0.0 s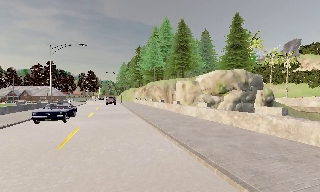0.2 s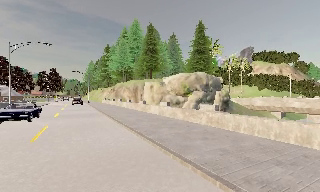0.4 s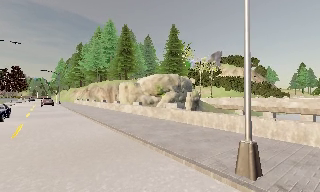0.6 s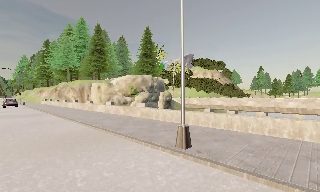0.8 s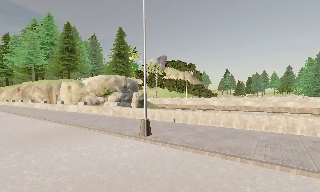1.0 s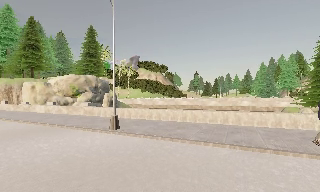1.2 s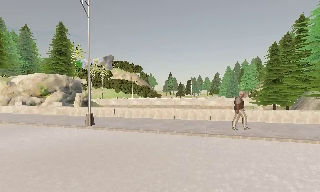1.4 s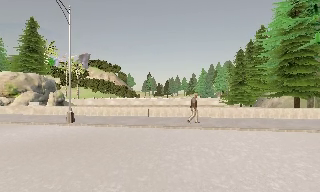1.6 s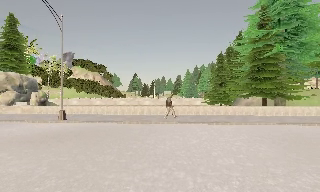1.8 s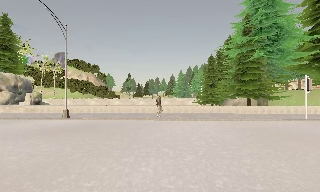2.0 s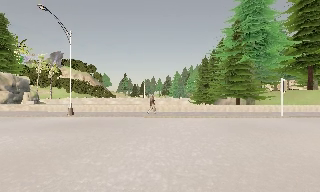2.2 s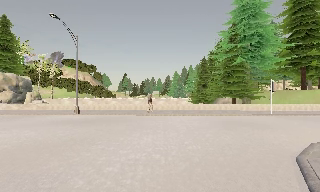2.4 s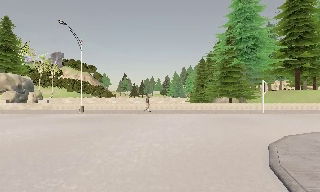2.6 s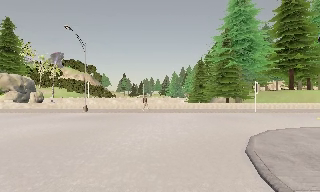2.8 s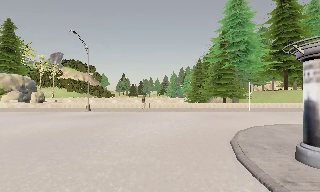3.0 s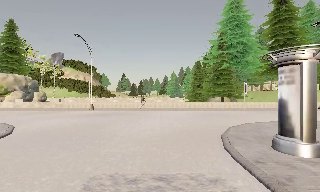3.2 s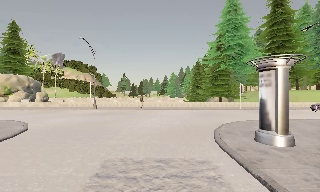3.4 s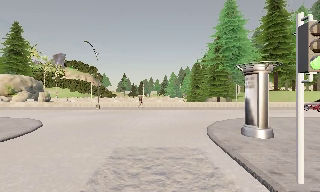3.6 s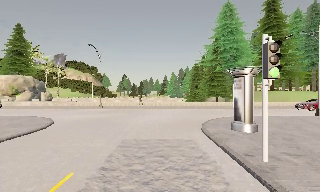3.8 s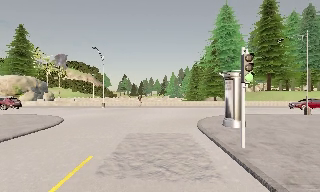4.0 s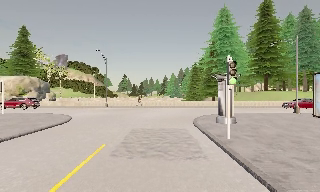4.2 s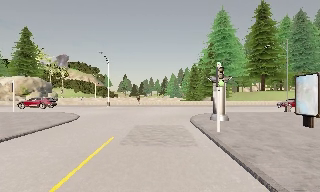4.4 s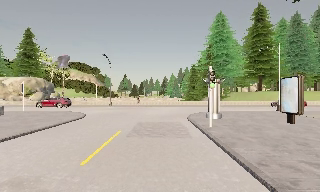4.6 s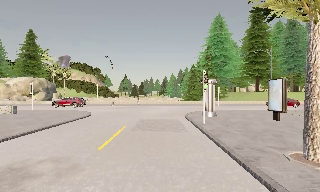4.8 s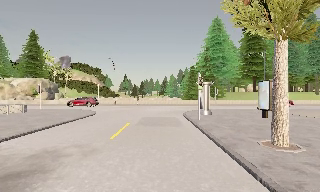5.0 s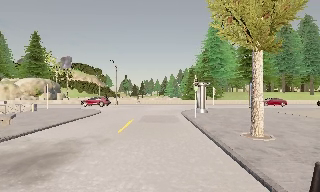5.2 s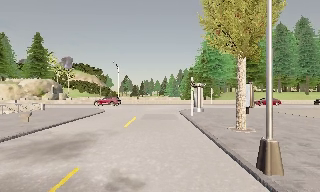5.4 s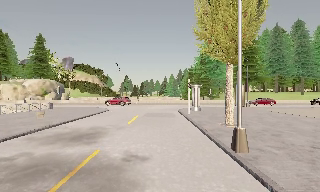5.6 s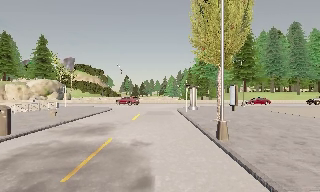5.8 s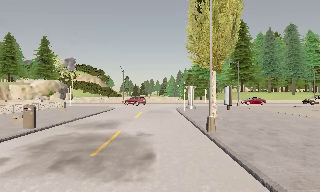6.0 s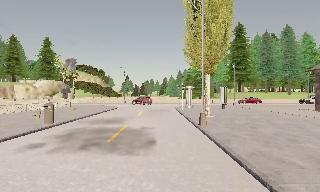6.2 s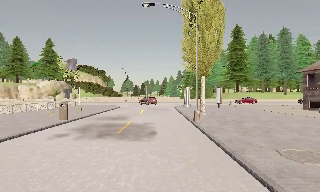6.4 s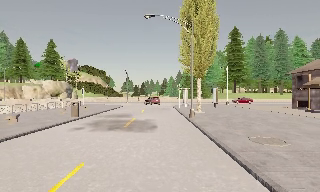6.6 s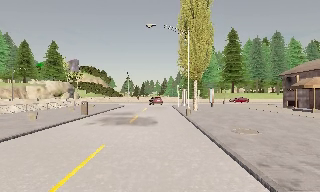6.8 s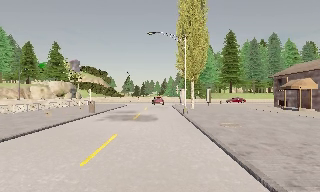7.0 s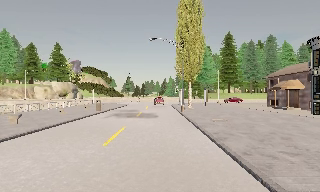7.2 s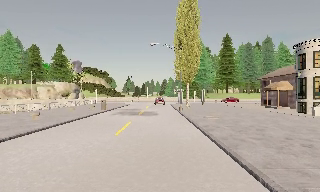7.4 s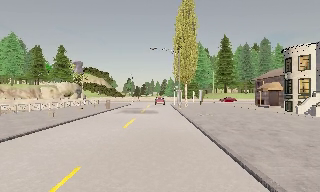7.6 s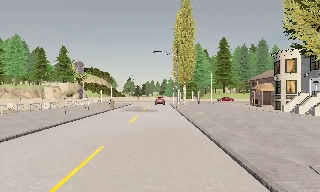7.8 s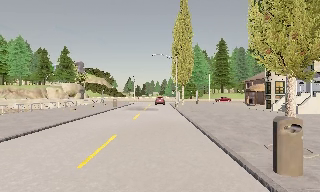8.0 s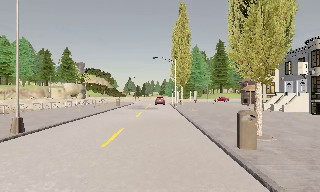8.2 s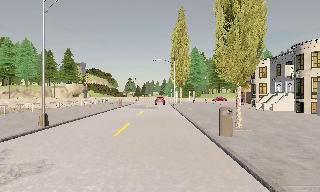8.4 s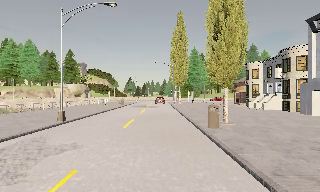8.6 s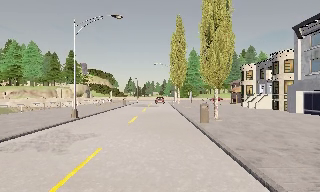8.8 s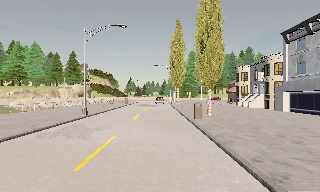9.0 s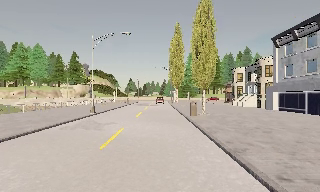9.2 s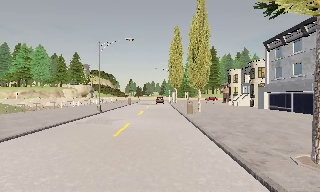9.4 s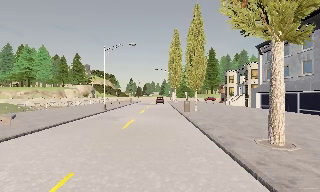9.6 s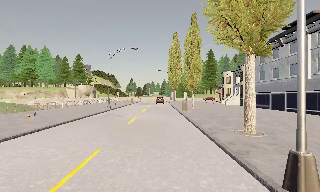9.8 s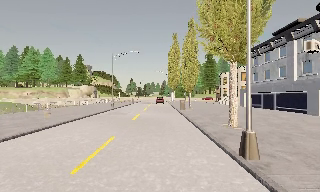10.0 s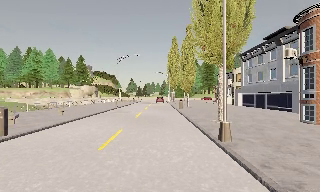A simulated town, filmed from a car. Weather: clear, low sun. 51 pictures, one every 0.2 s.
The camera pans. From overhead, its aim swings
clockwise.
The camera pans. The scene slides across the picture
to the left.
0.0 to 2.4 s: The scene slides to the left, as the camera pans about 70 degrees to its right. It travels backward, about 19 m.
2.4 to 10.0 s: The camera travels backward, about 55 m, so what stands in front gets smaller.
The film runs backward here.
